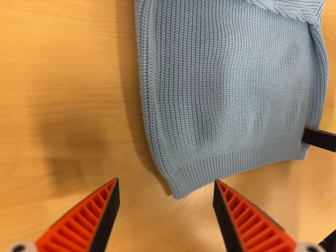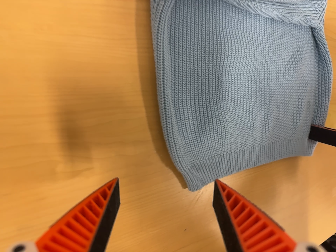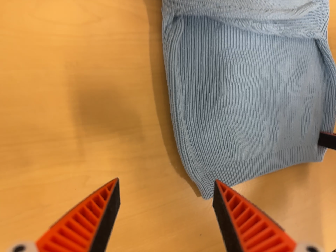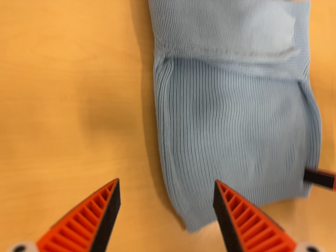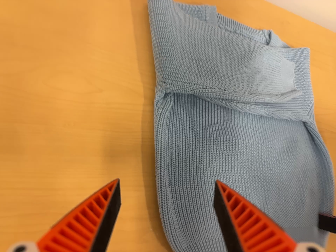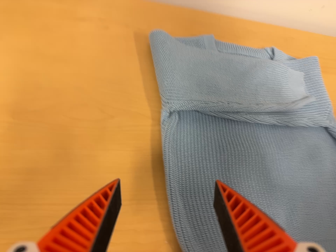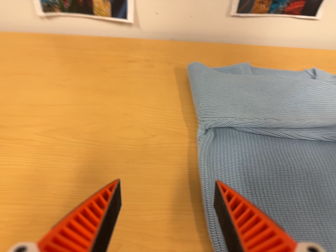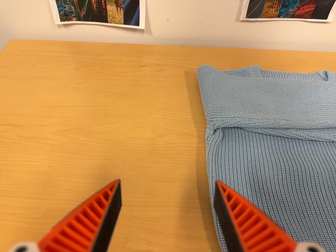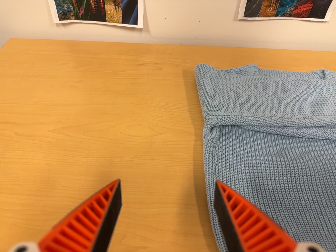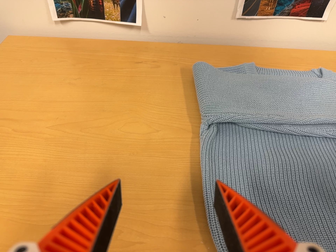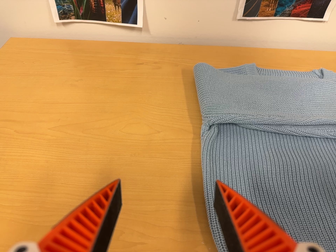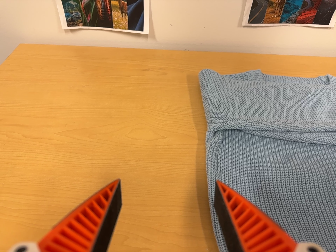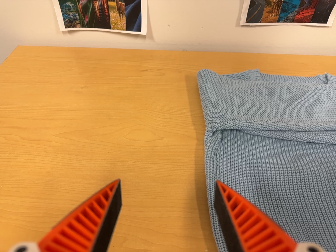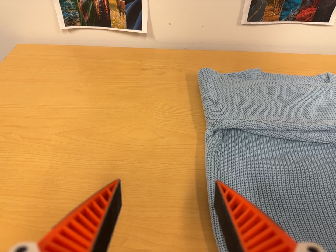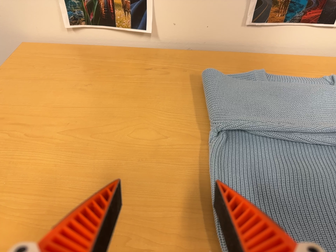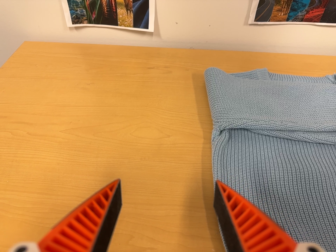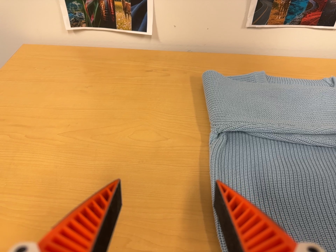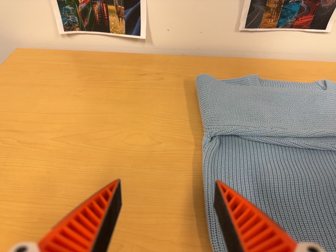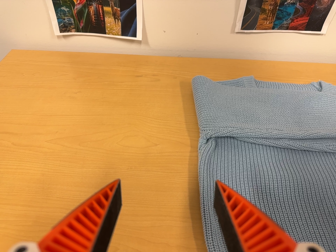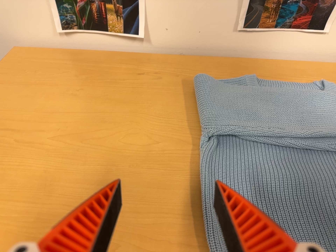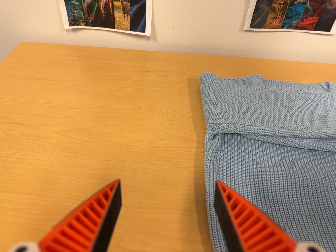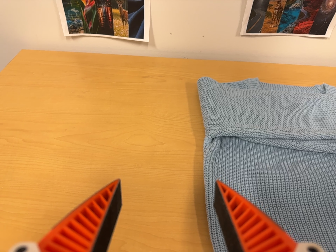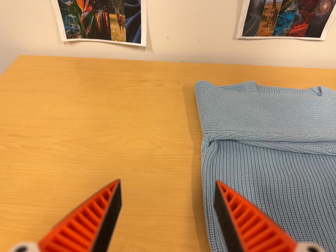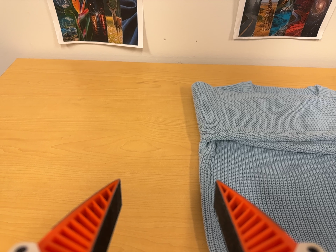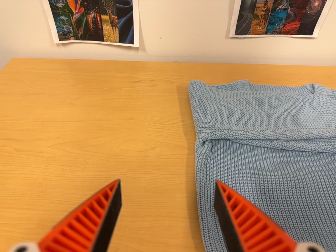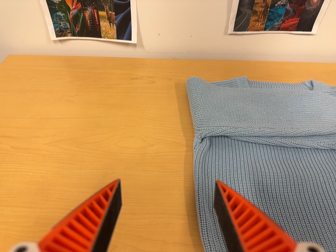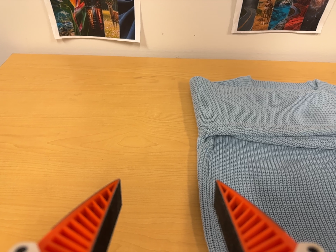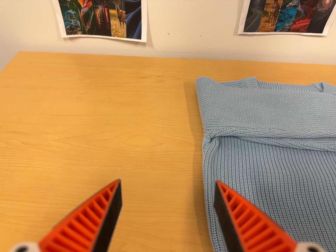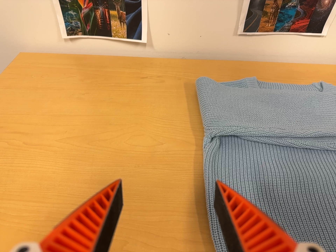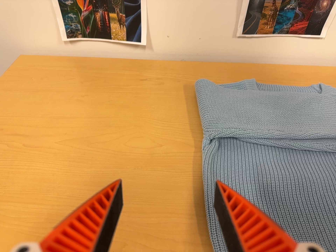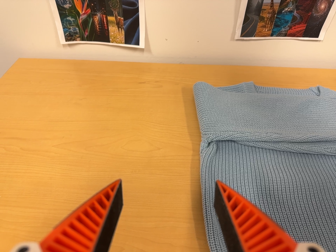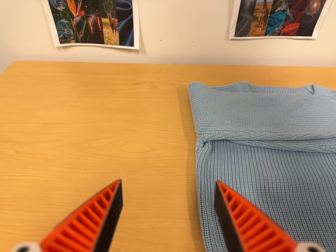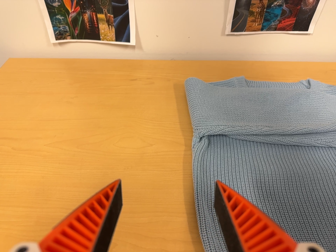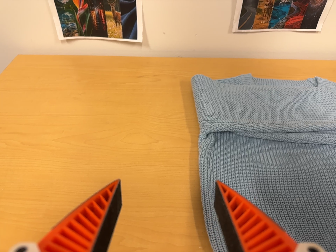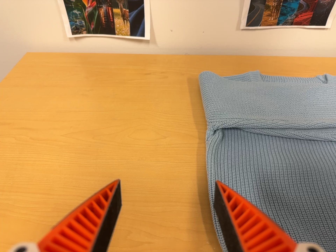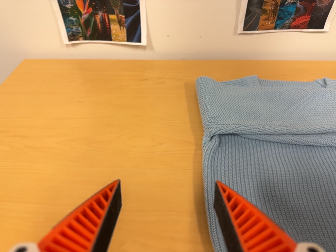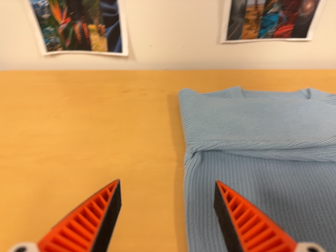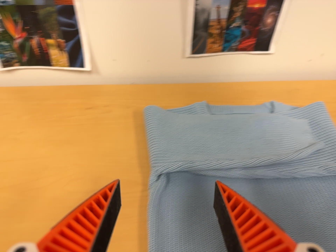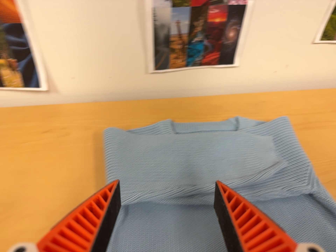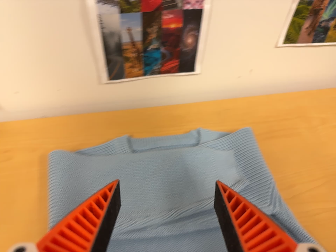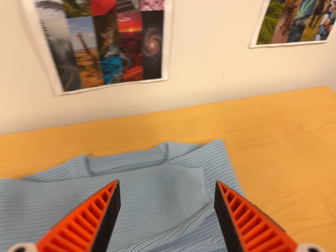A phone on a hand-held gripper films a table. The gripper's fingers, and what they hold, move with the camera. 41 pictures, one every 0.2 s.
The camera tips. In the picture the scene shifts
downward.
0.0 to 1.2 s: The camera pans to its left by about 30 degrees. It travels backward, to its right and toward the bottom of its view, about 20 cm. Its aim tips toward the top of its view by about 40 degrees, and the scene shifts downward. It rolls about its line of sight by about 10 degrees, and the scene rotates counterclockwise.
1.2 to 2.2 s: The camera shifts only a little, or ends up much as it began.
2.2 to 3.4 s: The camera keeps its place and its aim.
3.4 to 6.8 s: The camera shifts only a little, or ends up much as it began.
6.8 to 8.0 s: The camera pans to its right by about 20 degrees. It travels to its right, toward the top of its view and forward, about 28 cm, so close, fixed things drift to the left. It rolls about its line of sight by about 10 degrees, and the scene rotates counterclockwise.
The film runs backward here.
